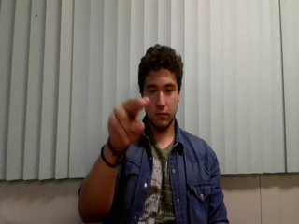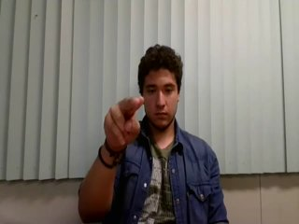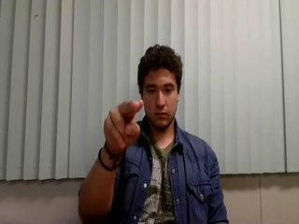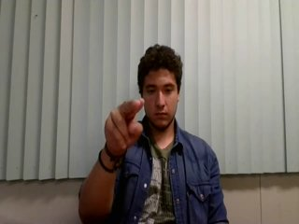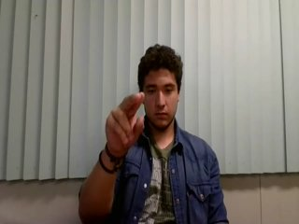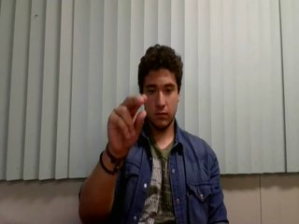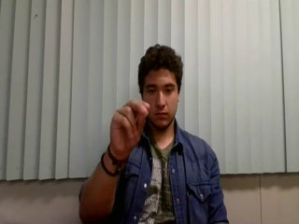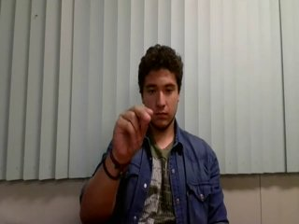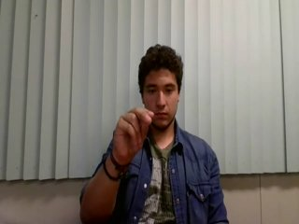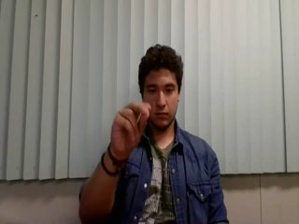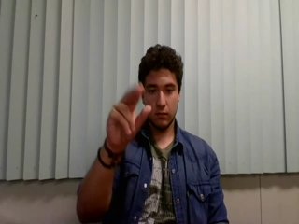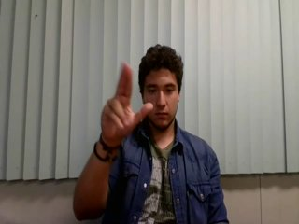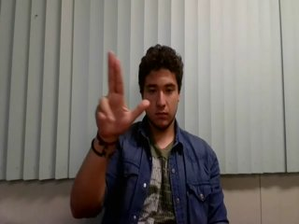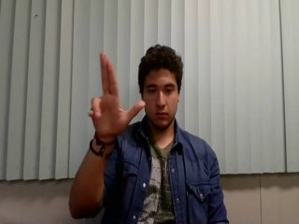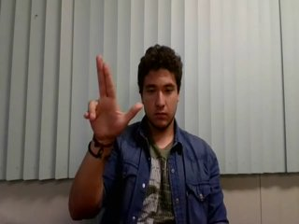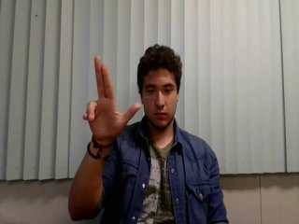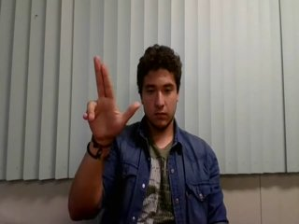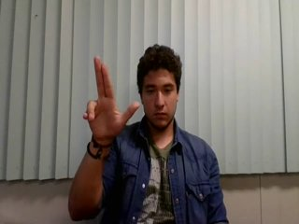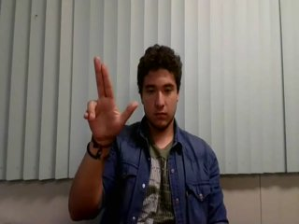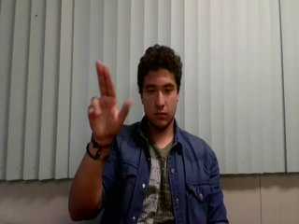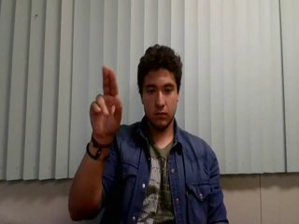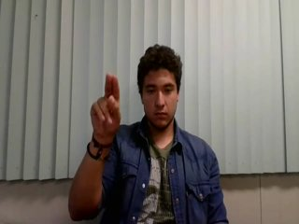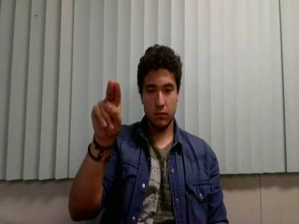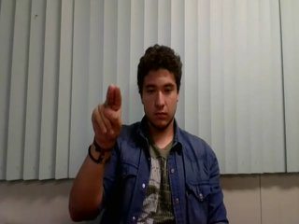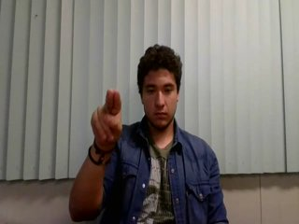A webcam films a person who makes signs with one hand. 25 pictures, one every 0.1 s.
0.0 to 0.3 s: Pointing with two fingers.
0.4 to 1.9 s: Zoom in.
2.0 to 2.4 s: Pointing with two fingers.
